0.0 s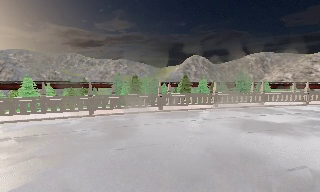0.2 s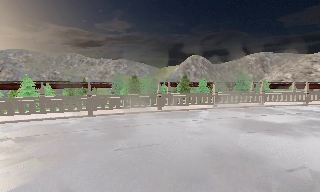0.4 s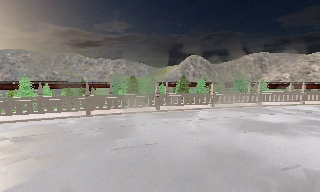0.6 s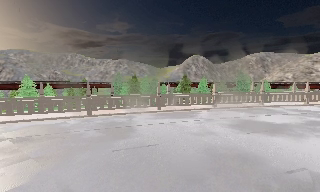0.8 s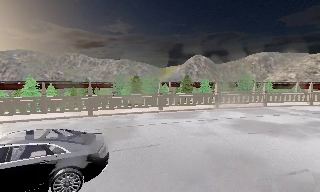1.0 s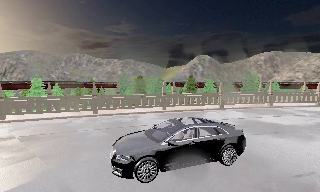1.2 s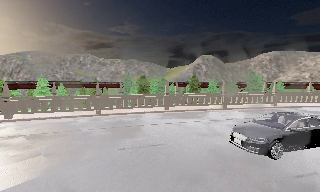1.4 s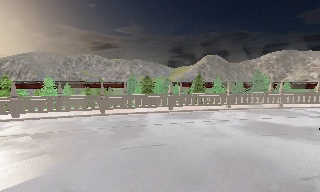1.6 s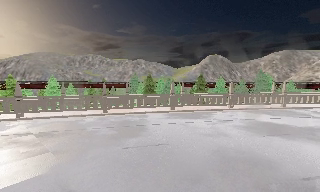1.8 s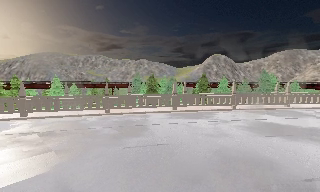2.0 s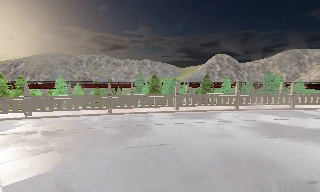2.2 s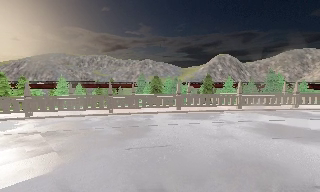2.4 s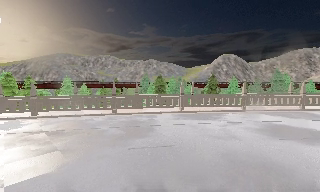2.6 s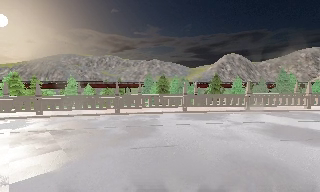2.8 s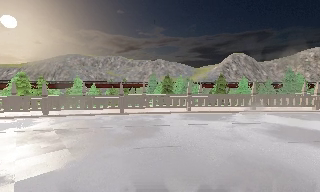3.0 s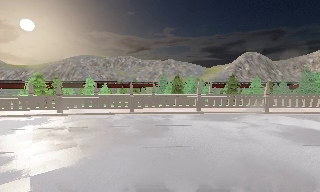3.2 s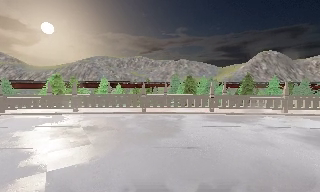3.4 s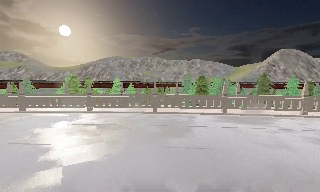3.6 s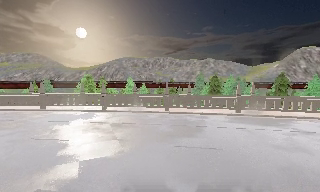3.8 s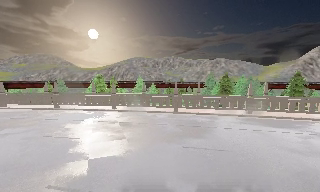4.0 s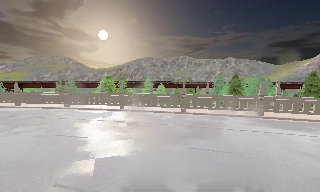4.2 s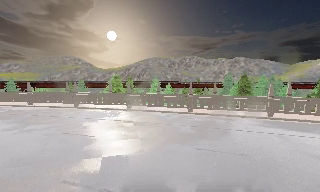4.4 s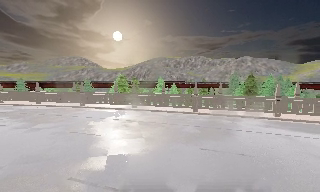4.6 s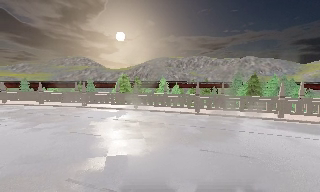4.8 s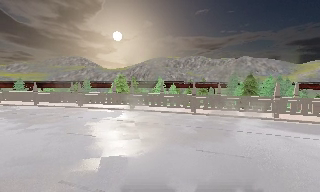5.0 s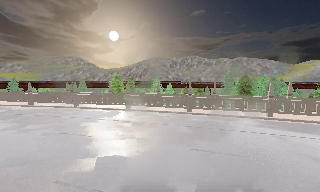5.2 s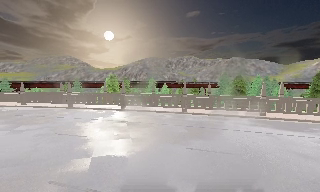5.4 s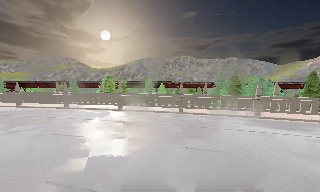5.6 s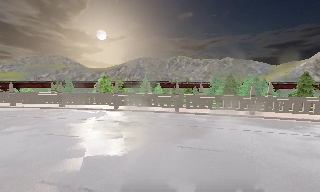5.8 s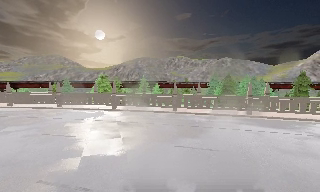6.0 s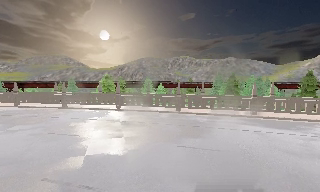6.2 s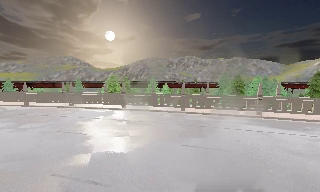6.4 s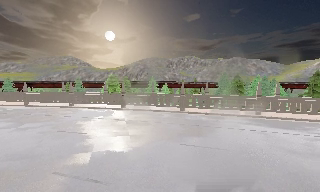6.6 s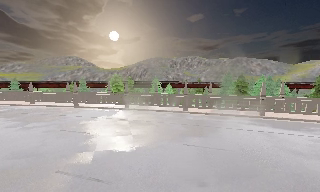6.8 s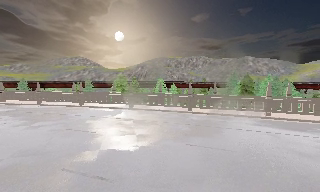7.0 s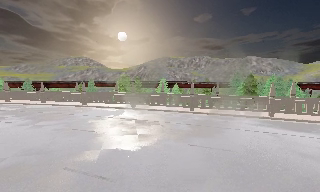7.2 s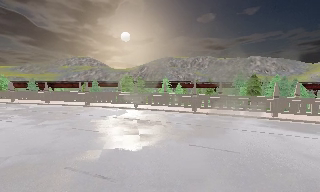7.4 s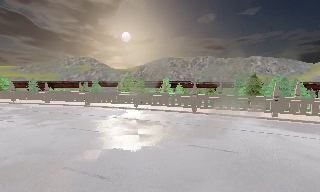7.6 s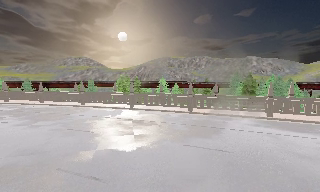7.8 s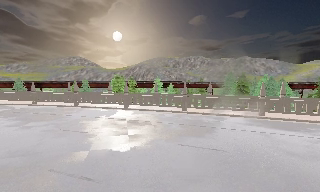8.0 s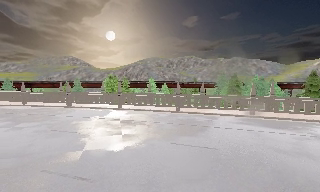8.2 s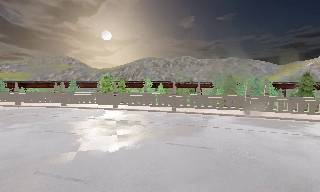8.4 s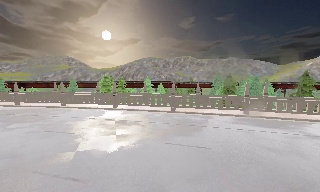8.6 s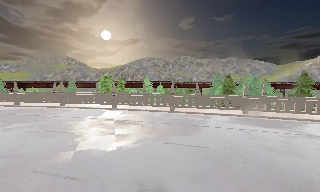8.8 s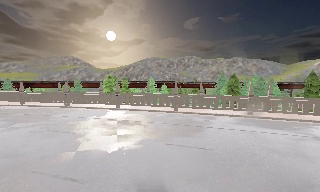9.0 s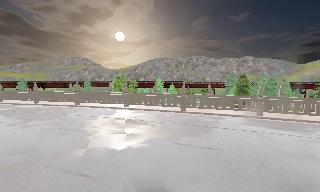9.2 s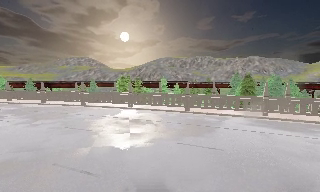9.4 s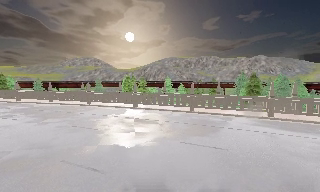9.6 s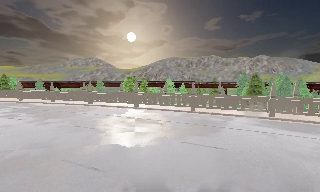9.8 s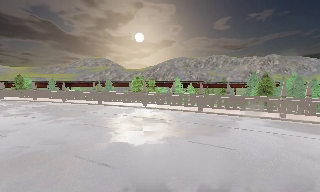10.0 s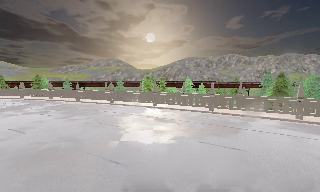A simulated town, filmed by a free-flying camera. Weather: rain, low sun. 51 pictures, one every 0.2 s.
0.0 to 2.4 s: The scene slides to the right, as the camera pans about 10 degrees to its left. It travels to its right, about 0.5 m.
2.4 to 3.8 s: The camera pans to its left, which is counterclockwise from overhead, by about 25 degrees.
3.8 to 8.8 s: The camera travels to its right, about 1.5 m.
8.8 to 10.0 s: The camera swings to its left by about 15 degrees, and the scene slides to the right. It travels backward, about 0.5 m, so what stands in front gets smaller.
The film runs backward here.
